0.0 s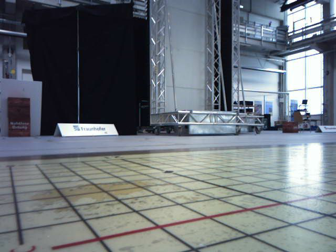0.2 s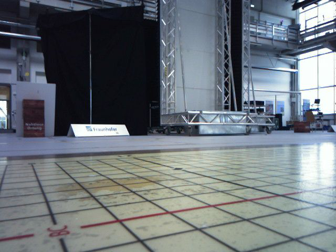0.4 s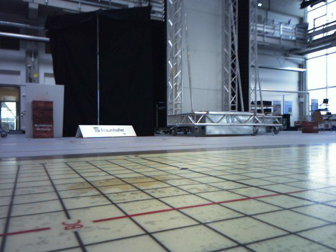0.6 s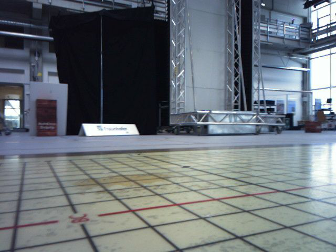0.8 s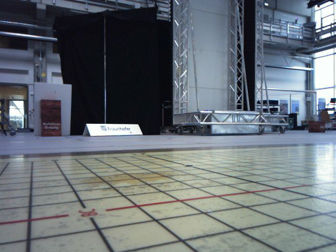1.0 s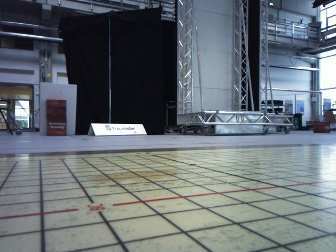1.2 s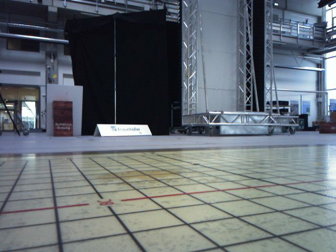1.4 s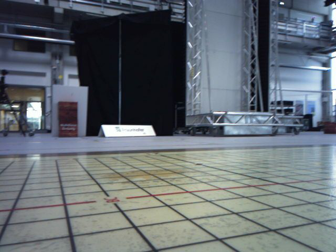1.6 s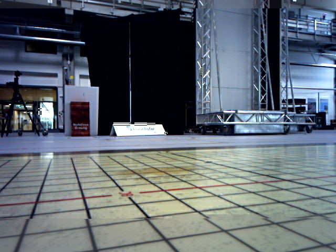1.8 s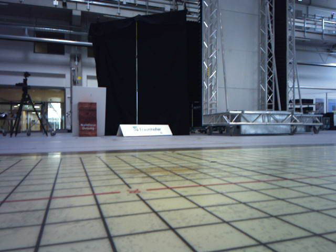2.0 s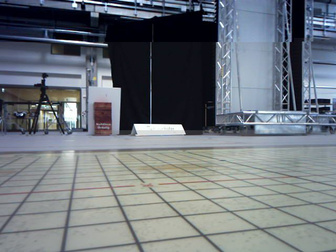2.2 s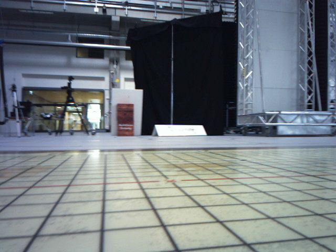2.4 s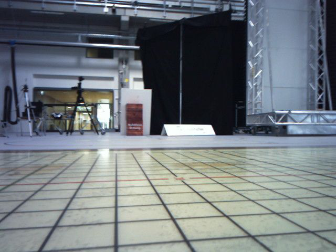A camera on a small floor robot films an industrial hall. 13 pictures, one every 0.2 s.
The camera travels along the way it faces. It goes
backward.
0.0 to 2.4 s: The camera pans to its left, which is counterclockwise from overhead, by about 15 degrees. It travels backward, about 0.5 m, so what stands in front gets smaller.
The film runs backward here.
